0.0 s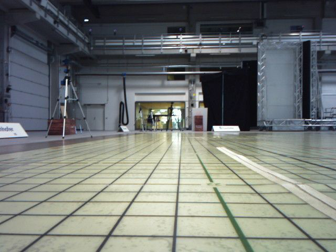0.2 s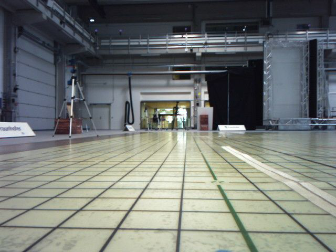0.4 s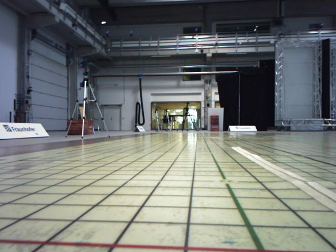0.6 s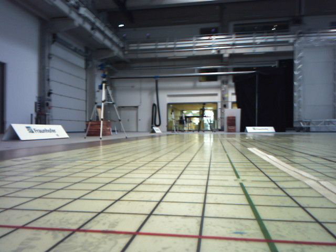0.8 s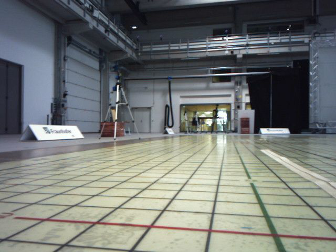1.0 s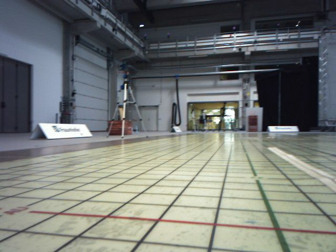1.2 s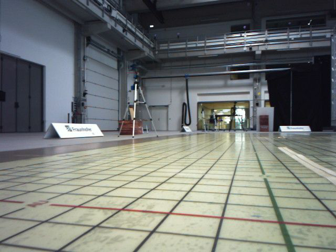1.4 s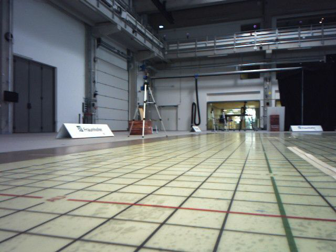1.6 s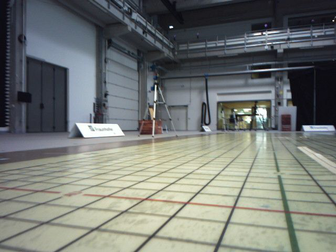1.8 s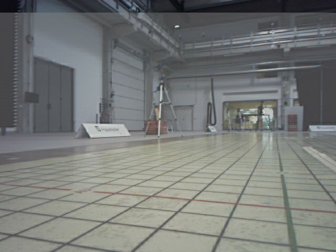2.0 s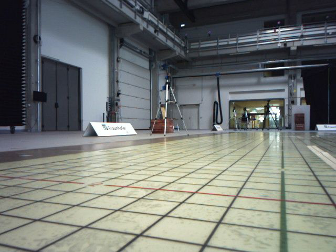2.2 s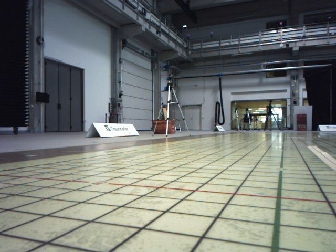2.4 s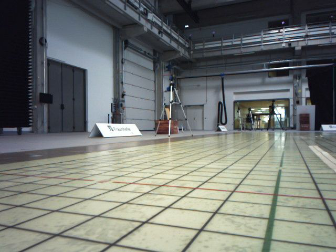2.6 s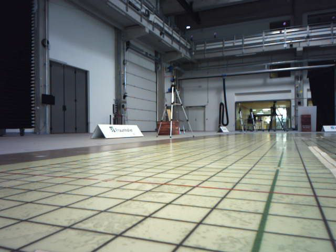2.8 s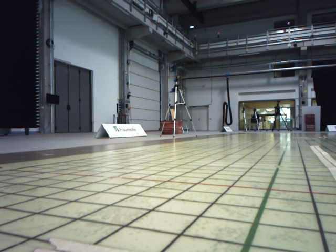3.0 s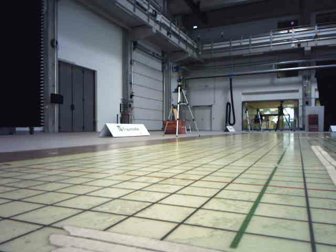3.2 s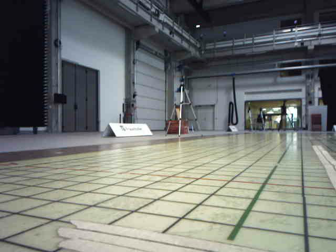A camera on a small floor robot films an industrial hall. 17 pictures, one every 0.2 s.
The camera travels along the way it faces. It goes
backward.
0.0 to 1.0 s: The camera swings to its left by about 10 degrees, and the scene slides to the right. It travels backward, about 0.2 m, so what stands in front gets smaller.
1.0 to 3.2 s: The camera pans to its left, which is counterclockwise from overhead, by about 10 degrees. It travels backward, about 0.4 m, so what stands in front gets smaller.
The film runs backward here.
